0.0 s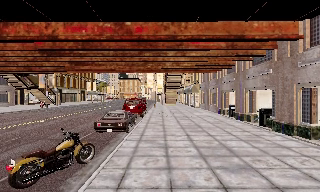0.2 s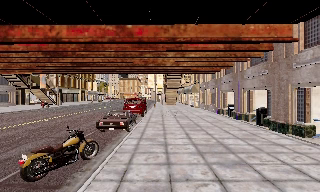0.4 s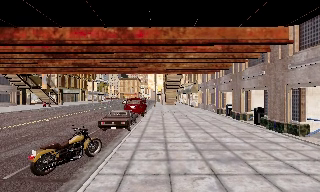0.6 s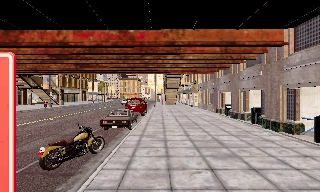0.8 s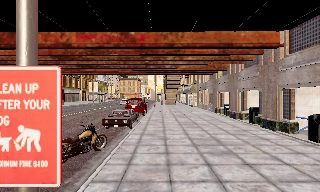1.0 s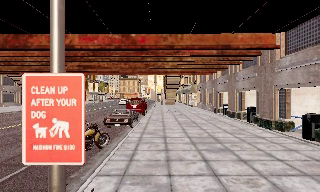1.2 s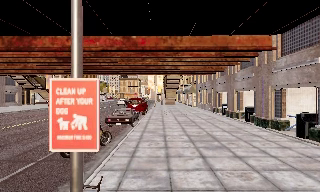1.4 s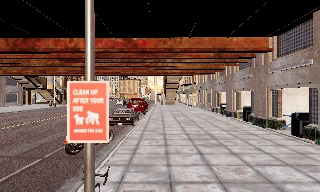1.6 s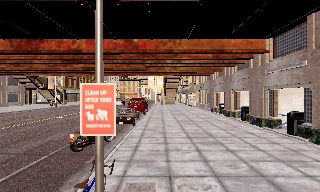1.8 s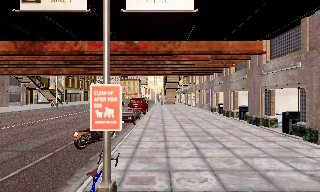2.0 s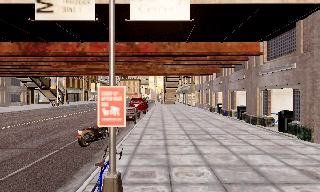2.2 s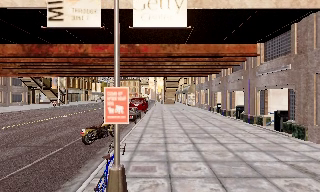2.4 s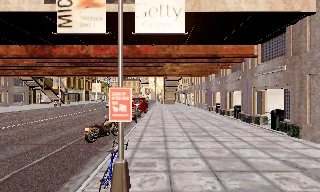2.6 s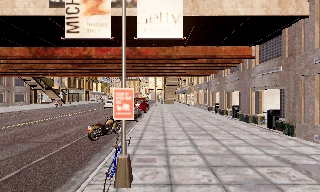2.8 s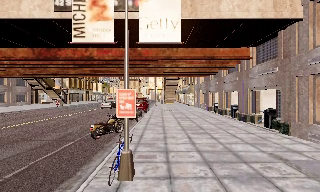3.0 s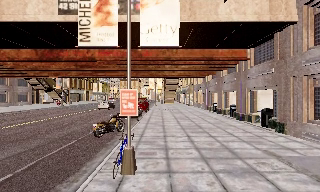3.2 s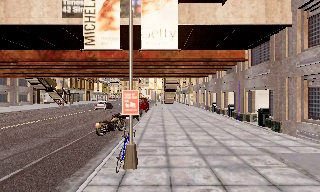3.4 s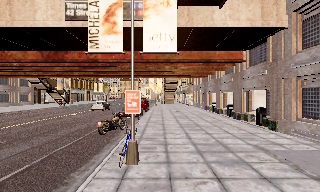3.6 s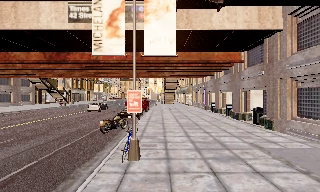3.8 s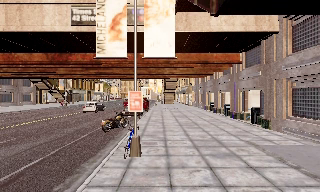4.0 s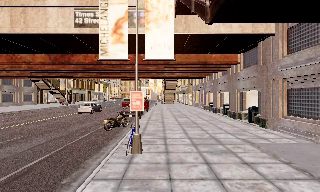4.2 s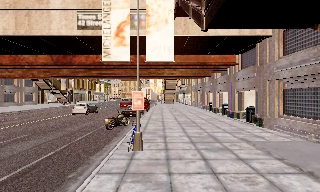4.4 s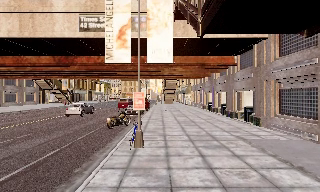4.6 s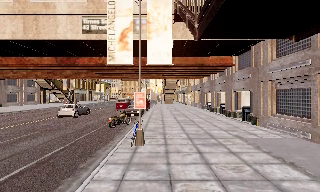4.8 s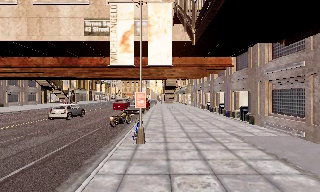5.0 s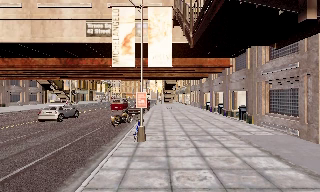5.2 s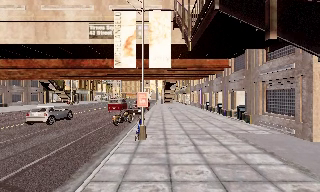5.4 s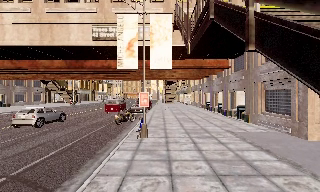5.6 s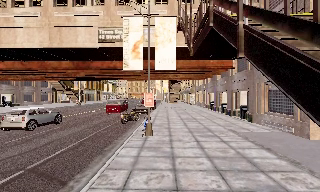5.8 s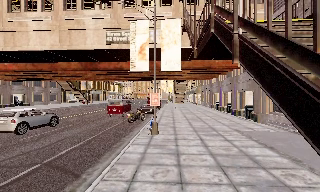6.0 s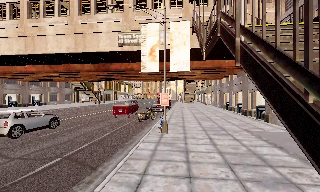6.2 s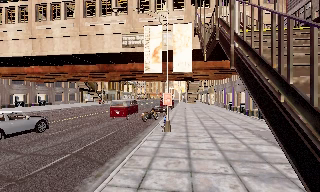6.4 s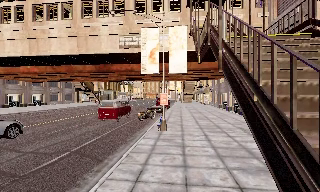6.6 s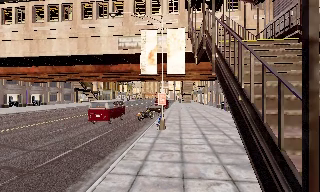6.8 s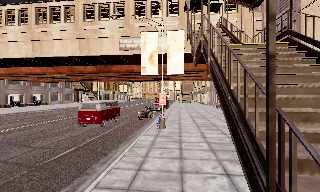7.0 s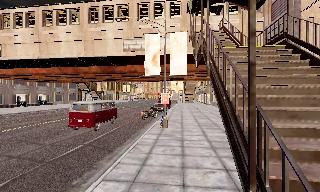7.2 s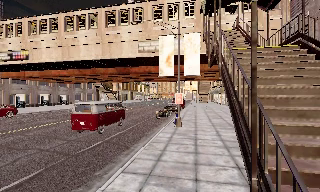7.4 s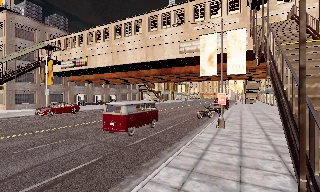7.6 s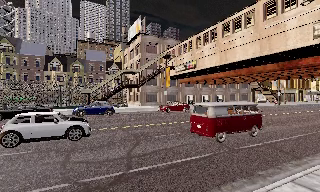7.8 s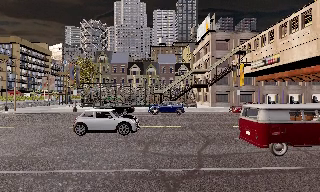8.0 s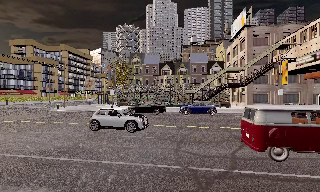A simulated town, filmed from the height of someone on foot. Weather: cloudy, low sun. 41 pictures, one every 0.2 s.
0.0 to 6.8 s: The camera travels backward, about 11 m, so what stands in front gets smaller.
6.8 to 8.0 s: The scene slides to the right, as the camera pans about 90 degrees to its left. It travels backward, about 1.5 m.
The film runs backward here.
